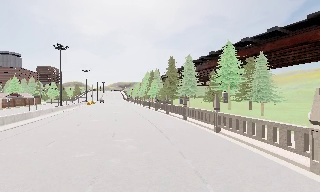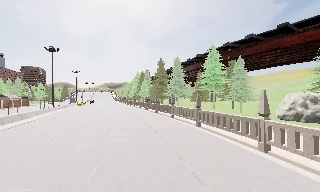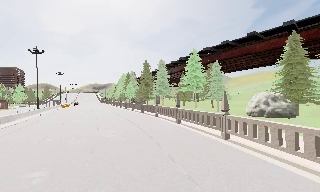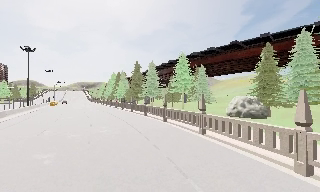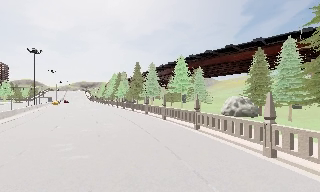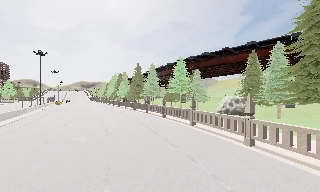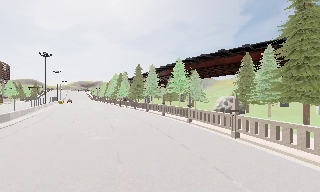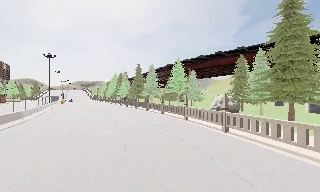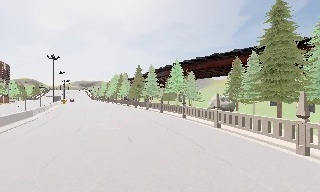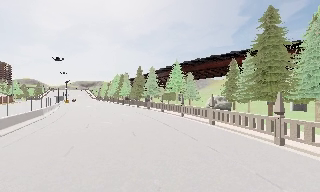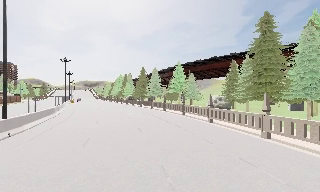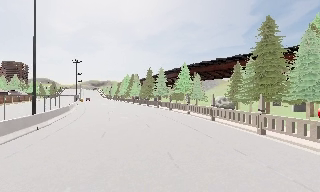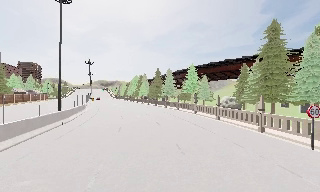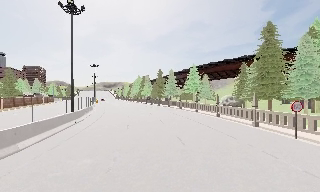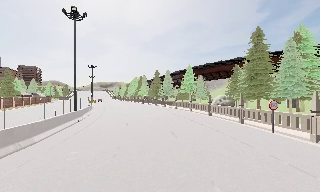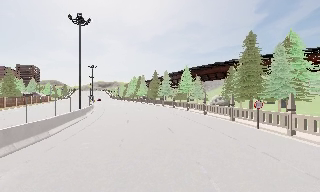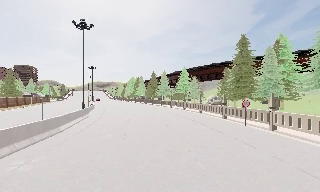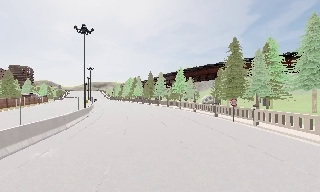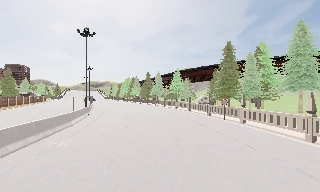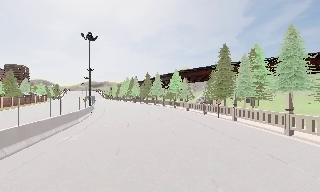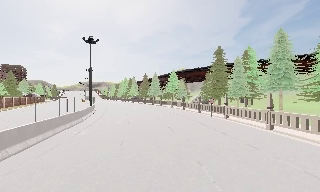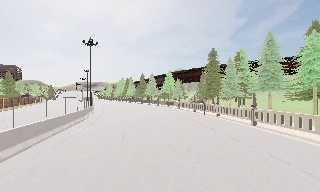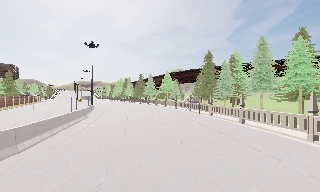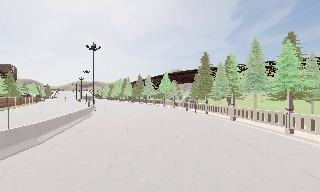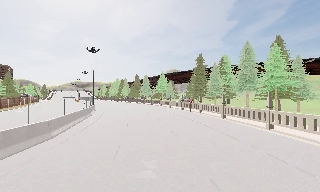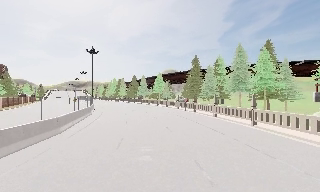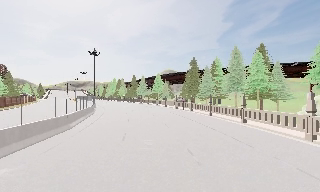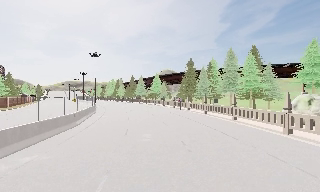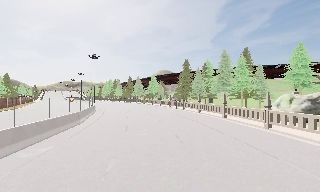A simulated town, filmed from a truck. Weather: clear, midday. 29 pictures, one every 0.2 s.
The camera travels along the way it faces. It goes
backward.
0.0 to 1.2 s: The scene slides to the left, as the camera pans about 10 degrees to its right. It travels backward, about 10 m, so what stands in front gets smaller.
1.2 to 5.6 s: The camera travels backward, about 30 m, so what stands in front gets smaller.
The film runs backward here.
